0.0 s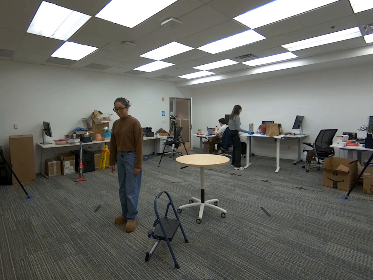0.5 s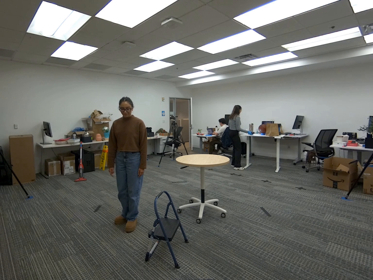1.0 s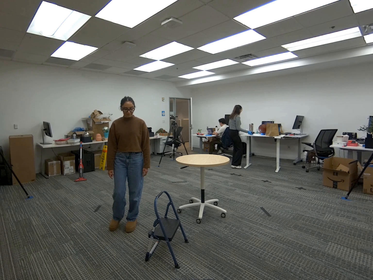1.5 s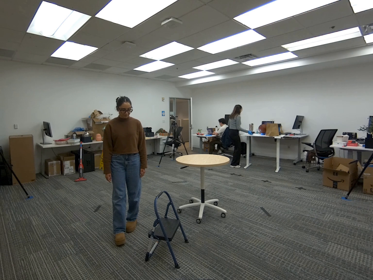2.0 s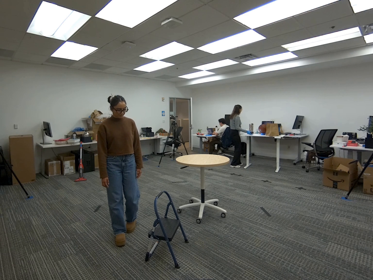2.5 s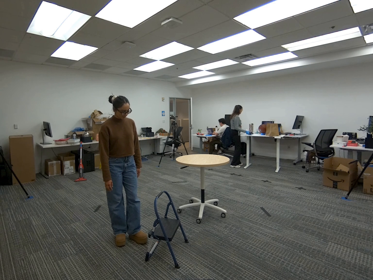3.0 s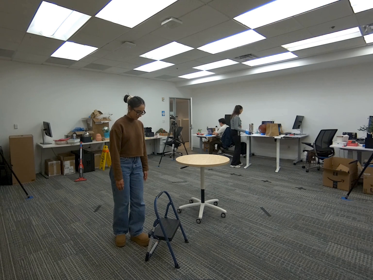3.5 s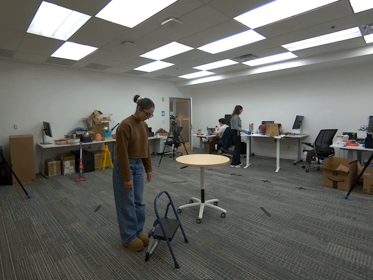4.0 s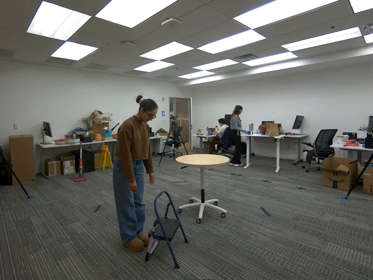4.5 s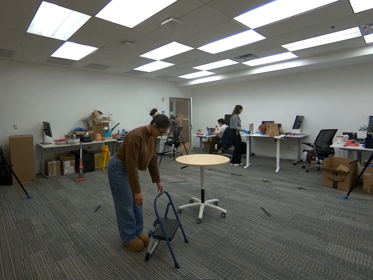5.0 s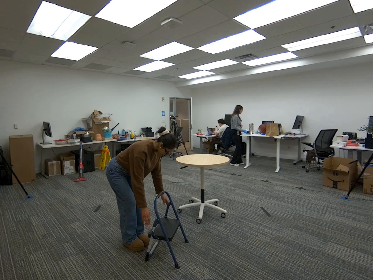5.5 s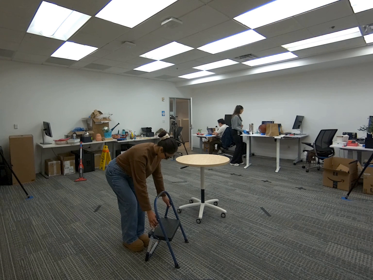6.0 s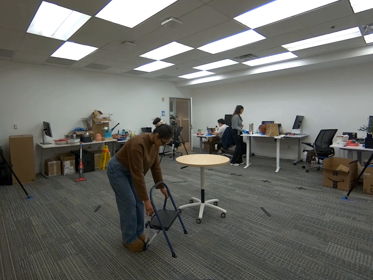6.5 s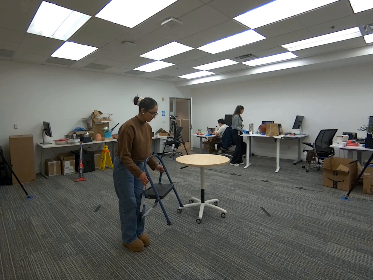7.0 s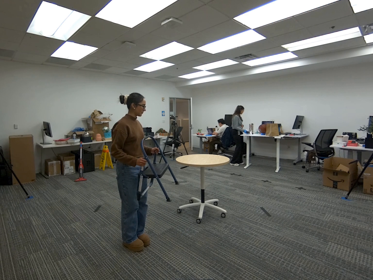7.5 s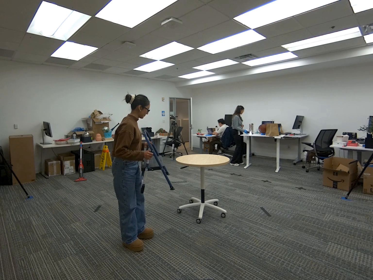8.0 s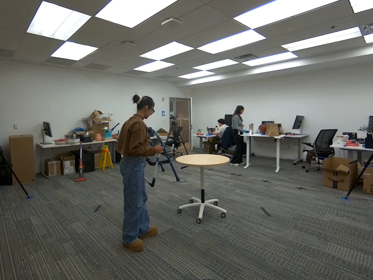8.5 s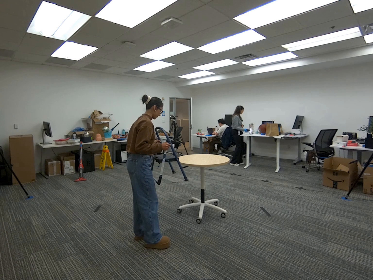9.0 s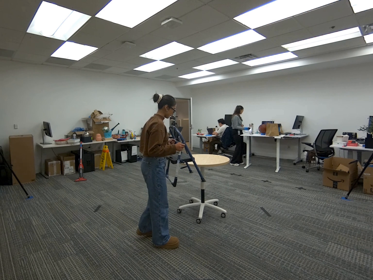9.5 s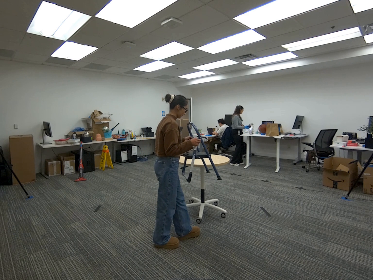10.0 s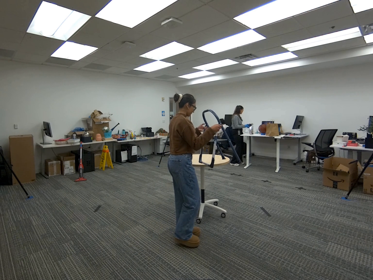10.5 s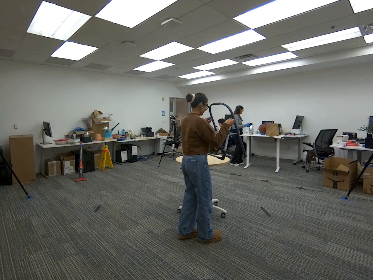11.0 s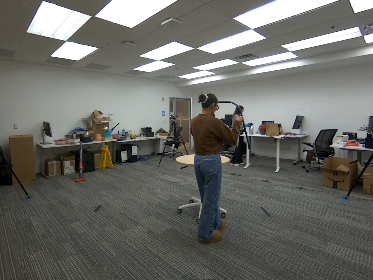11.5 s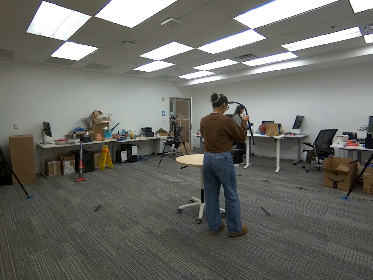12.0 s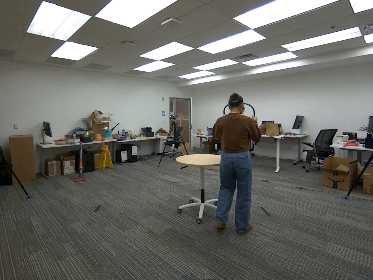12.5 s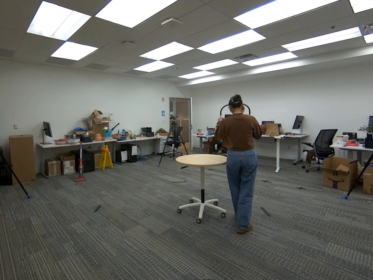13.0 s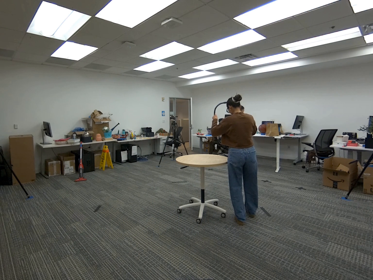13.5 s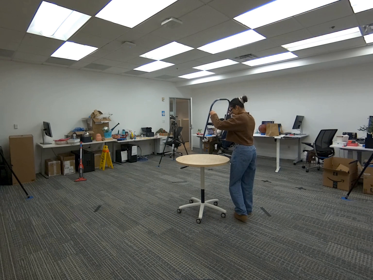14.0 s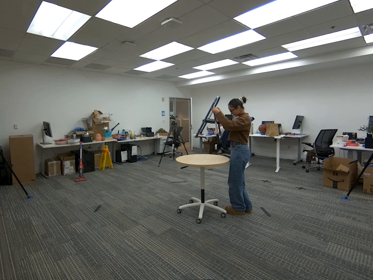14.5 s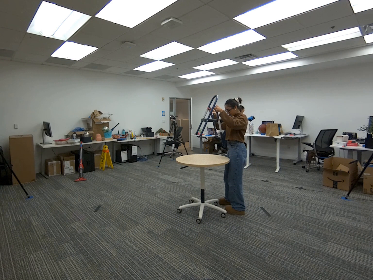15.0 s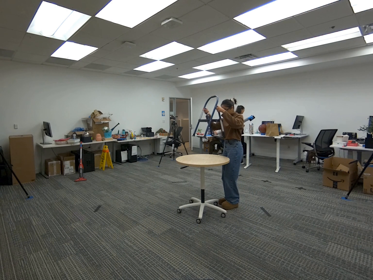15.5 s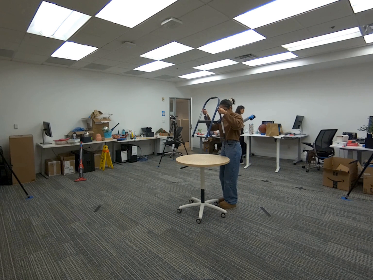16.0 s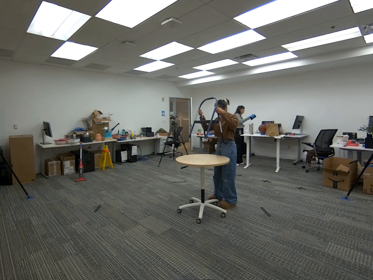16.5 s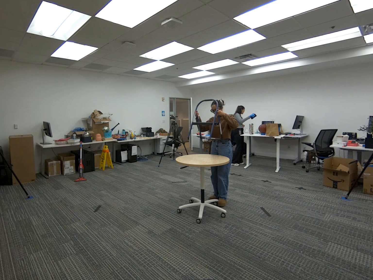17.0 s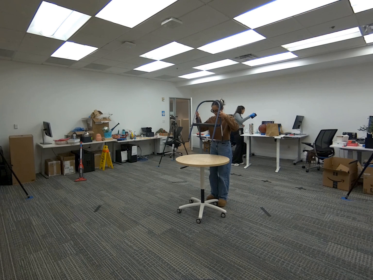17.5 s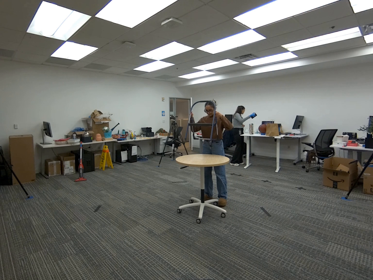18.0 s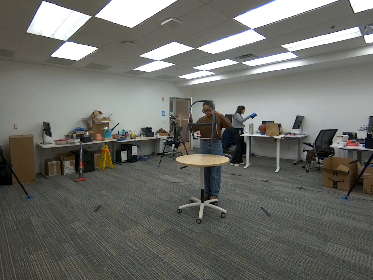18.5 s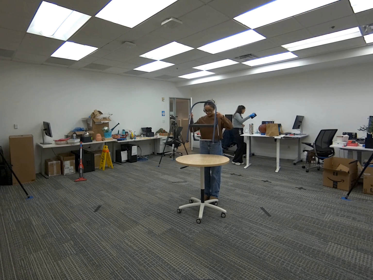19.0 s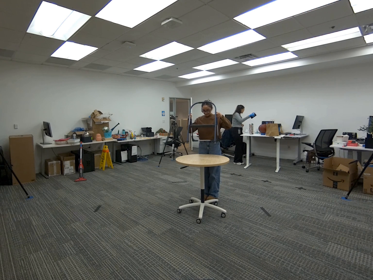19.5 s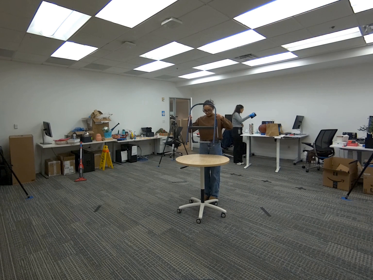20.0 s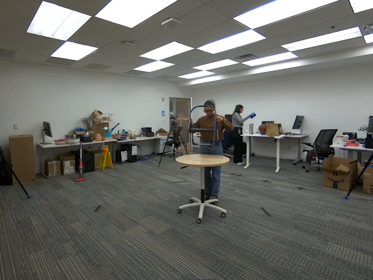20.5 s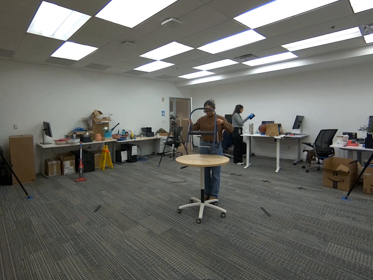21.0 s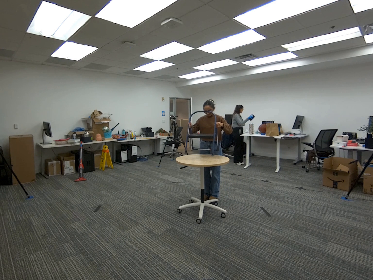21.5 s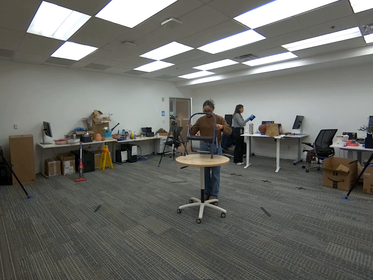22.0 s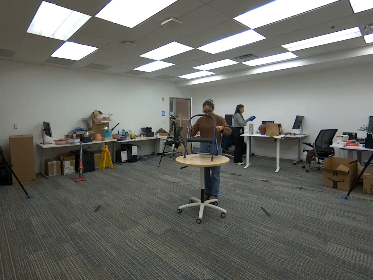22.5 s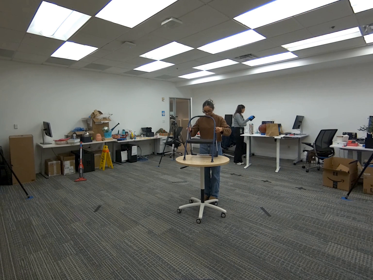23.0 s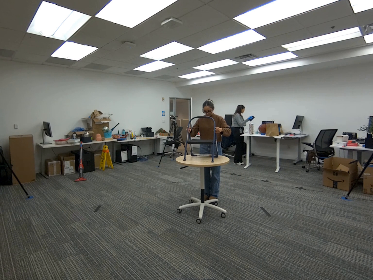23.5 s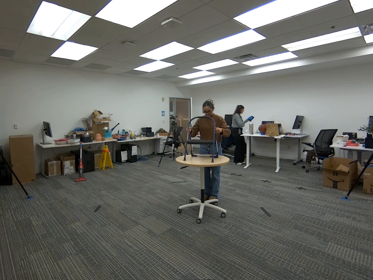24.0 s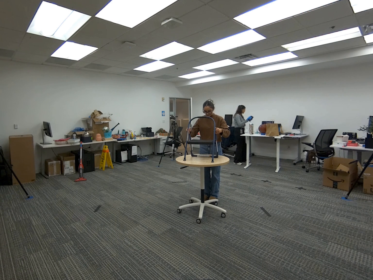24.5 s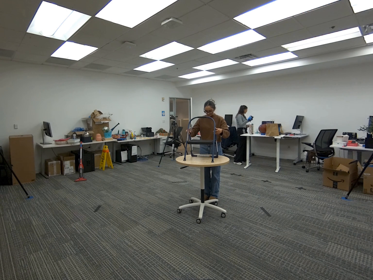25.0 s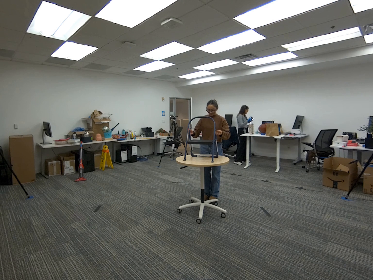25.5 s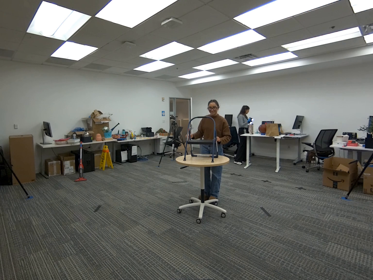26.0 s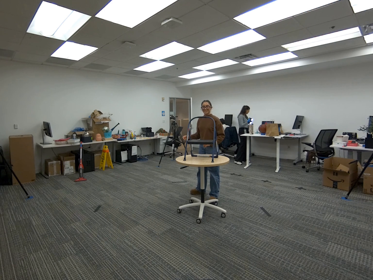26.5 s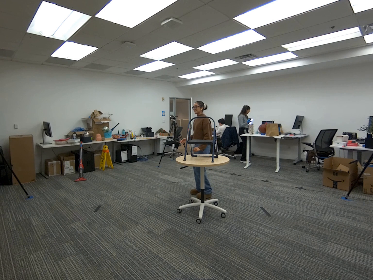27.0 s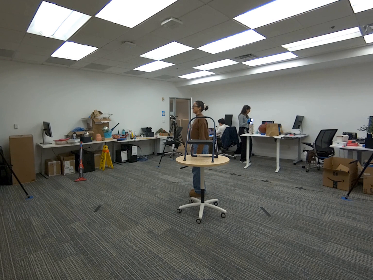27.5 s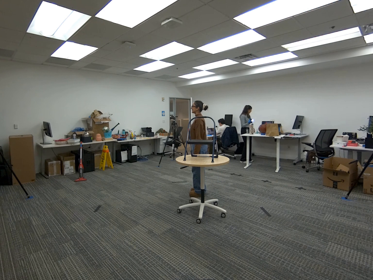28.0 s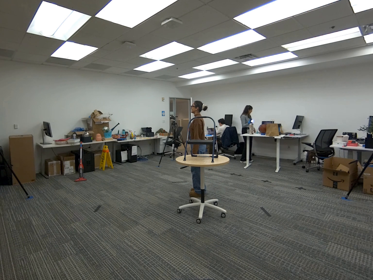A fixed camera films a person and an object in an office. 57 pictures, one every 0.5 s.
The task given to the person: Walk over to the step ladder on the ground and pick up the step ladder using both hands and place the step ladder on the round table.
